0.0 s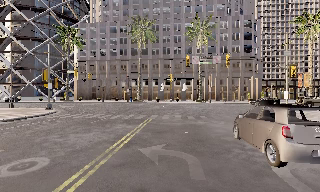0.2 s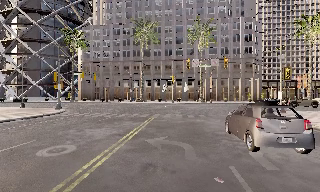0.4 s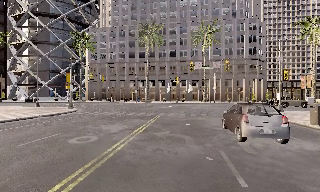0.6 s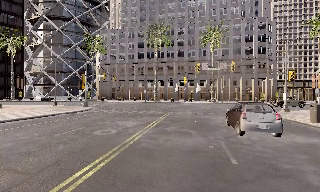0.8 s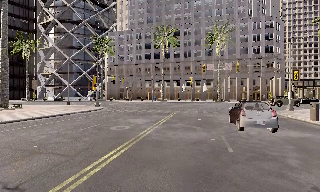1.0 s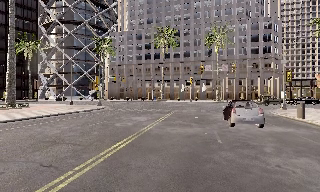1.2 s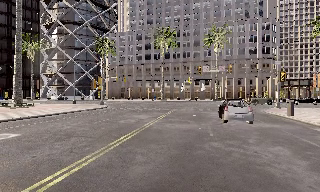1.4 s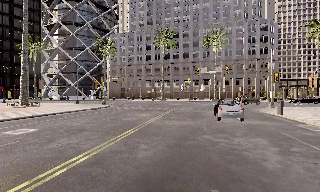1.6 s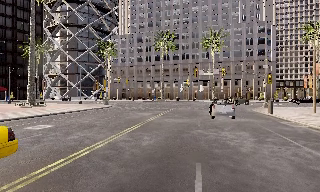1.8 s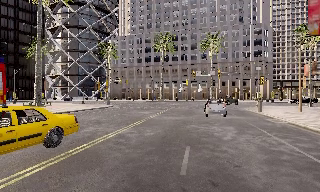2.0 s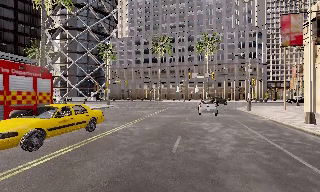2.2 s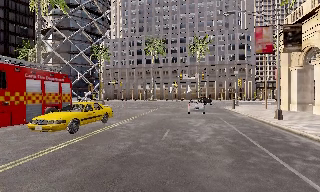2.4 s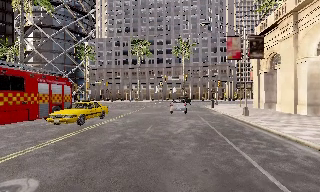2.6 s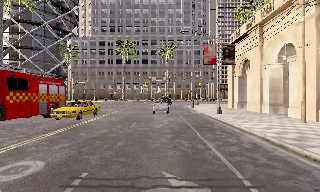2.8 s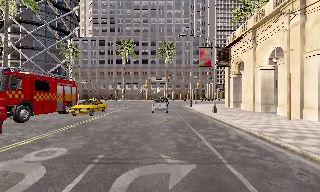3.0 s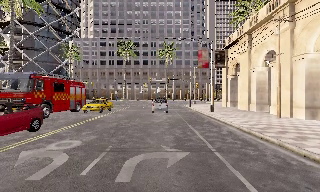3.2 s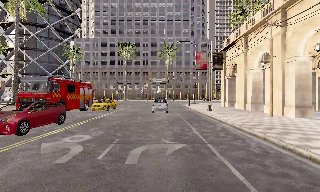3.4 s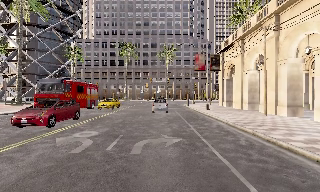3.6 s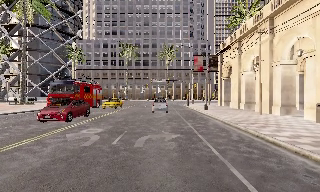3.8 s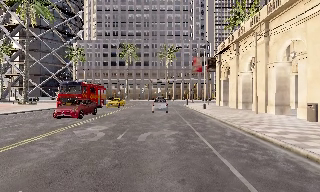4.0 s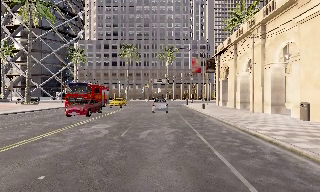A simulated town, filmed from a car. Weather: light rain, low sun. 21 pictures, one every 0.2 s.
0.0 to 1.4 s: The camera travels backward, about 7 m, so what stands in front gets smaller.
1.4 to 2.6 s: The camera swings to its right by about 15 degrees, and the scene slides to the left. It travels backward, about 8 m, so what stands in front gets smaller.
2.6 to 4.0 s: The camera travels backward, about 5 m, so what stands in front gets smaller. It loses speed.
The film runs backward here.
